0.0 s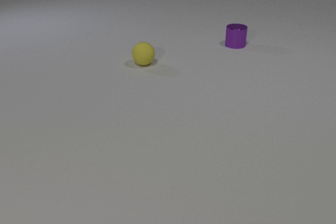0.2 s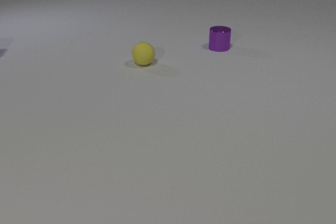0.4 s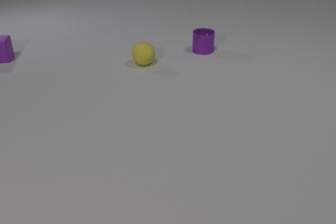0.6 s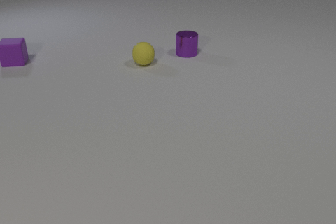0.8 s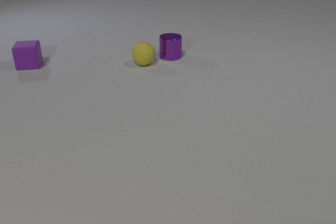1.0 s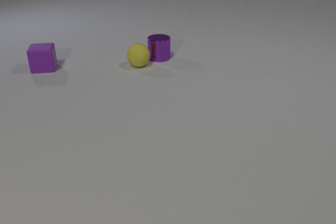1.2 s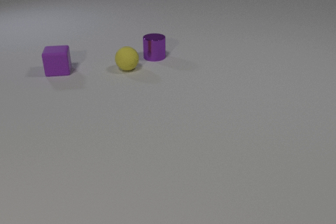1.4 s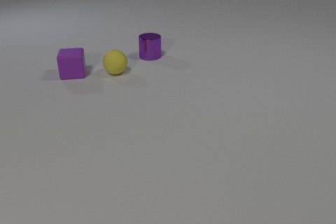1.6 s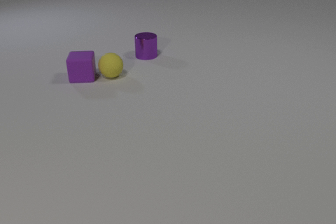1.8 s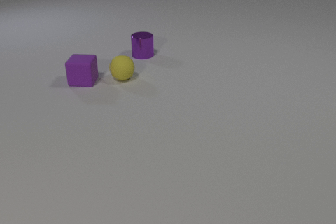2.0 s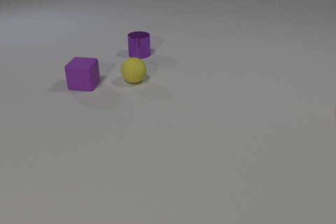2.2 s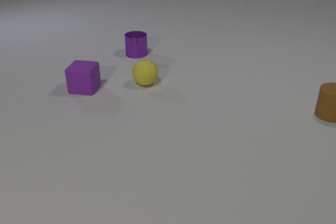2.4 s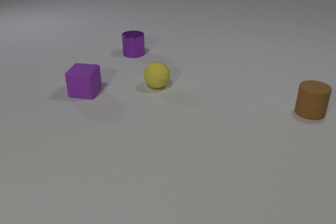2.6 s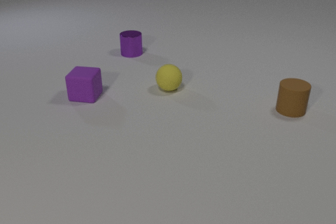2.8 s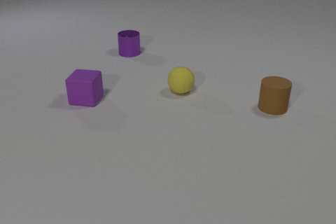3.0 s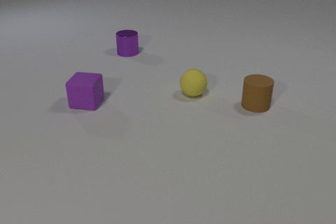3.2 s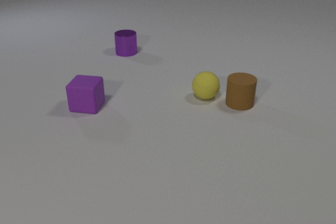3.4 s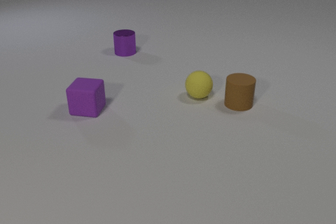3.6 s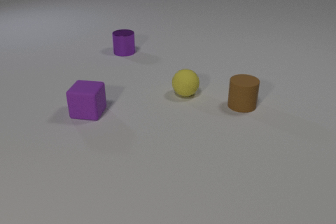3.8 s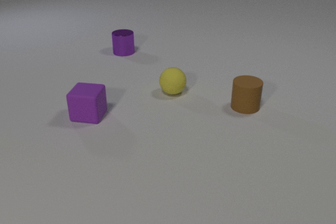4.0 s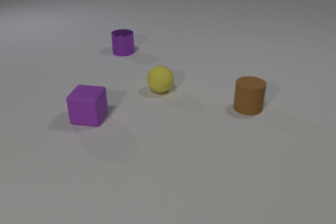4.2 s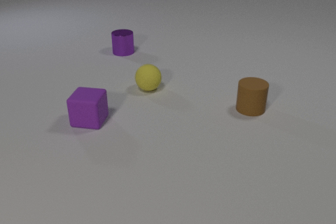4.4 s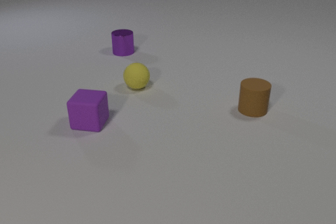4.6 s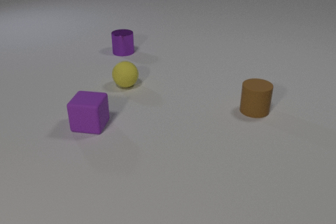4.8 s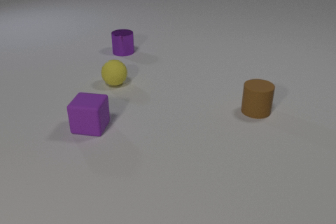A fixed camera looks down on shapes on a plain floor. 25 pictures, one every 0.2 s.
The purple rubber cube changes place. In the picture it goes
toward the camera.
The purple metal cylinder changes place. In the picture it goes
to the left.
0.0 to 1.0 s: The purple metal cylinder slides to the left and toward the camera. The yellow rubber sphere rolls to the left. The purple rubber cube comes in at the left edge, slides toward the camera and to the right. The purple metal cylinder and the yellow rubber sphere collide.
1.0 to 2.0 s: The purple metal cylinder slides to the left and away from the camera. The yellow rubber sphere rolls toward the camera. The purple rubber cube slides toward the camera and to the right. The yellow rubber sphere and the purple rubber cube collide.
2.0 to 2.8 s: The purple metal cylinder slides to the left and away from the camera. The yellow rubber sphere rolls to the right and toward the camera. The purple rubber cube slides toward the camera. The brown rubber cylinder slides to the left.
2.8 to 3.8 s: The purple metal cylinder slides to the left. The yellow rubber sphere rolls to the left. The purple rubber cube slides toward the camera. The brown rubber cylinder slides to the left. The yellow rubber sphere and the brown rubber cylinder collide.
3.8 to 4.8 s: The yellow rubber sphere rolls to the left. The purple rubber cube slides toward the camera. The brown rubber cylinder slides to the right and toward the camera.
How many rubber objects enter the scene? 2.
How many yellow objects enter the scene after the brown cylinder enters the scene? 0.
Are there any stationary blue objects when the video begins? no.
